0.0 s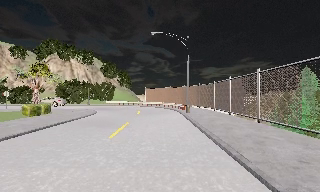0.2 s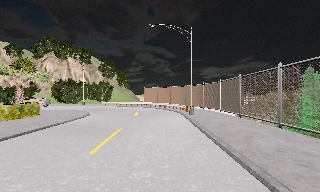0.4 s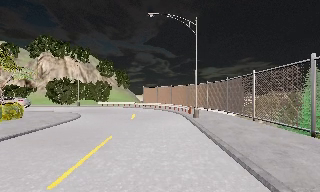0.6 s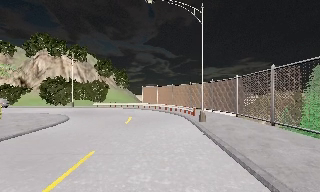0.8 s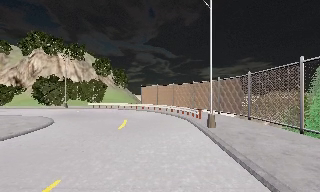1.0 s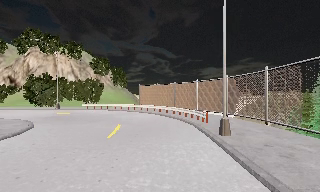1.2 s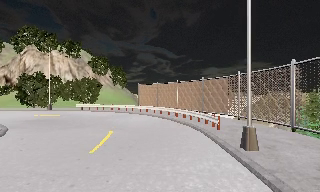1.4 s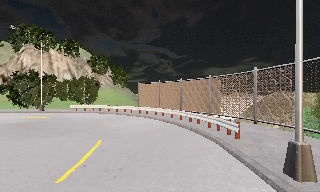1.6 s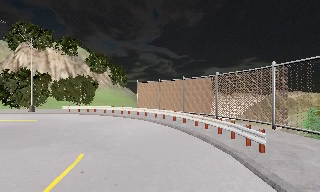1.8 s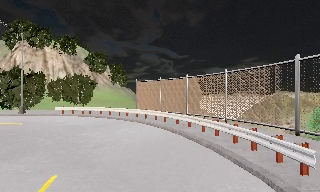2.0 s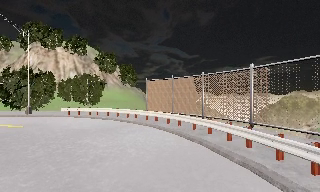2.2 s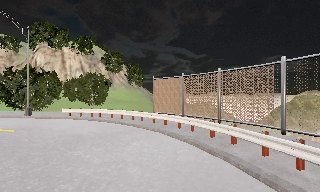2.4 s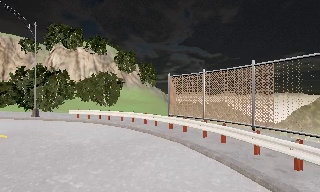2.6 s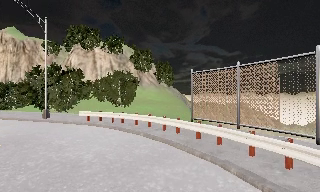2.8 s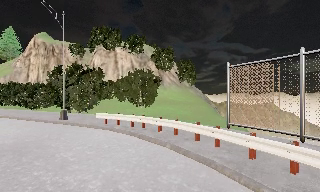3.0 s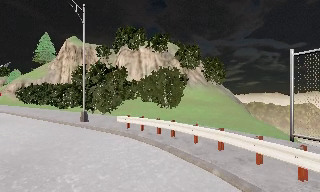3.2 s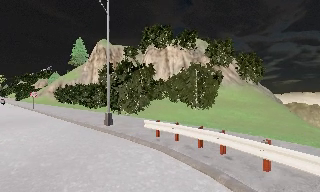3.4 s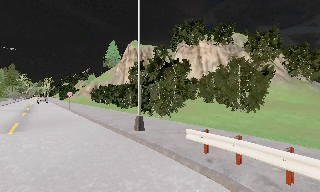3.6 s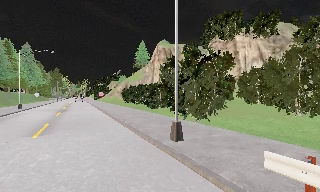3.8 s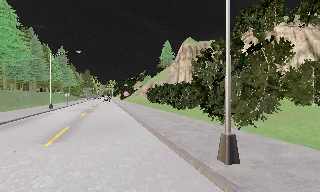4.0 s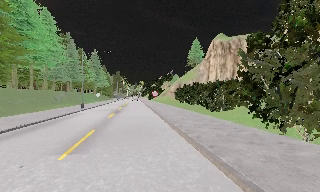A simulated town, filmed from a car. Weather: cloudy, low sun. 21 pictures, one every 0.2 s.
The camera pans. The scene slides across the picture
to the right.
The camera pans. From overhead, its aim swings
counterclockwise.
0.0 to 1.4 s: The camera travels forward, about 12 m, so what stands in front looms larger.
1.4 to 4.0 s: The camera pans to its left, which is counterclockwise from overhead, by about 80 degrees. It travels forward, about 20 m.
The film runs forward here.
